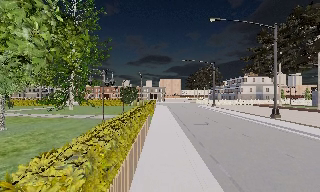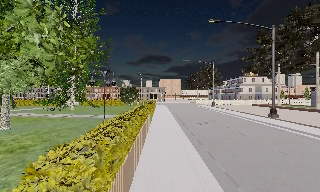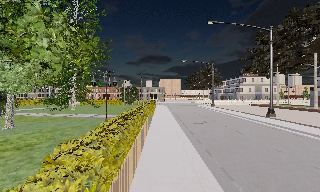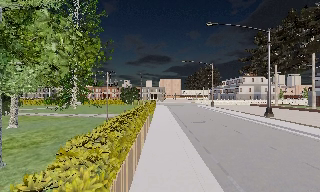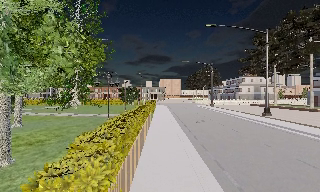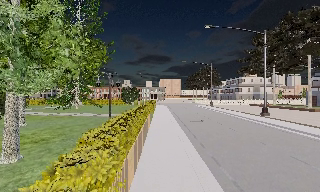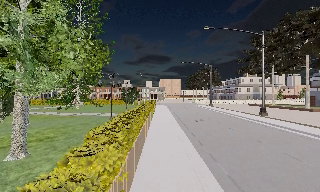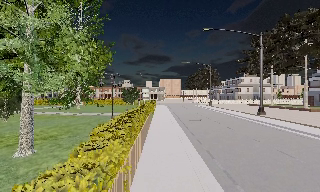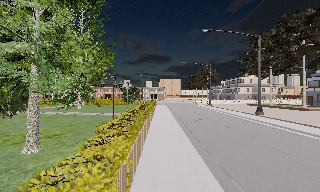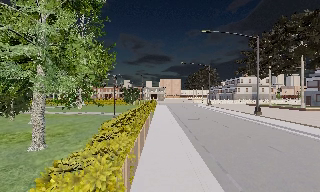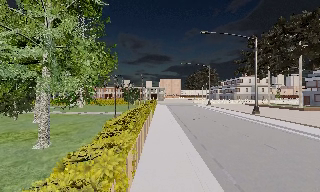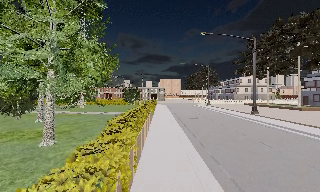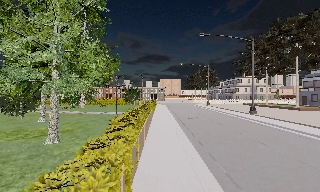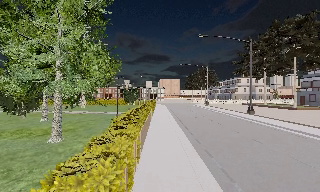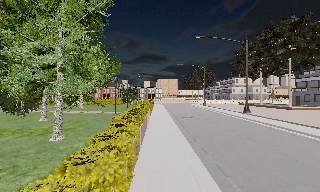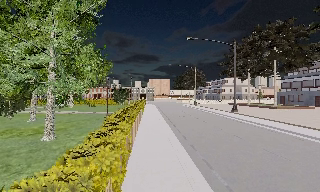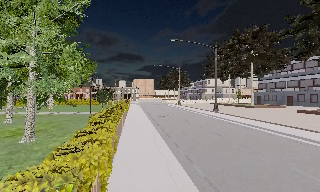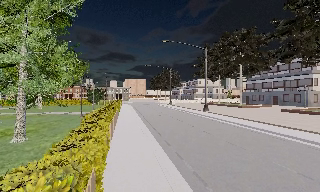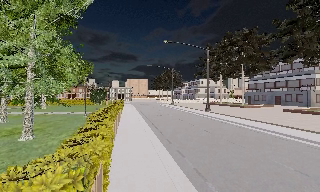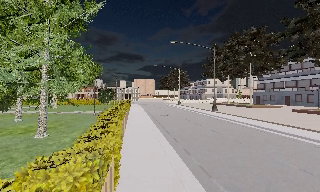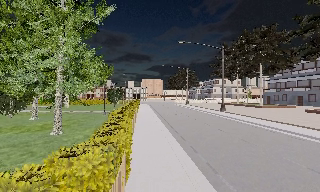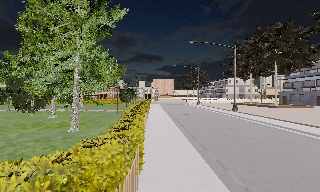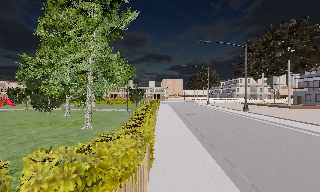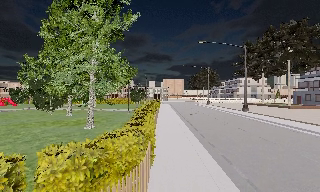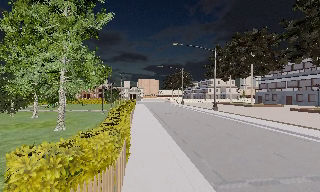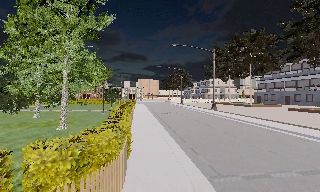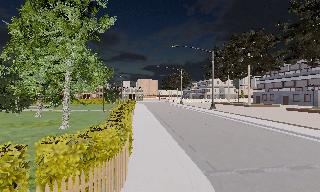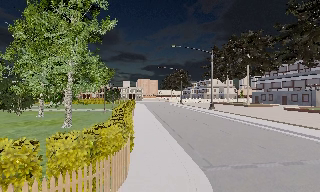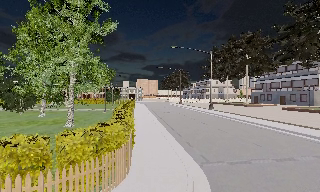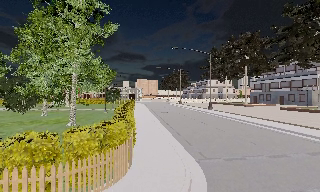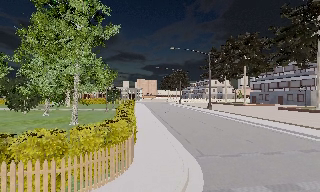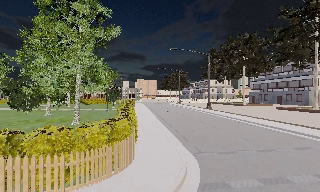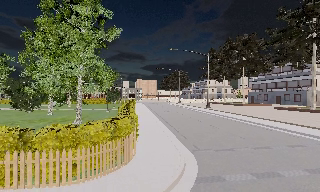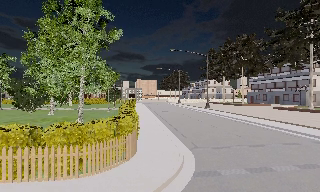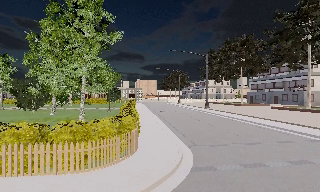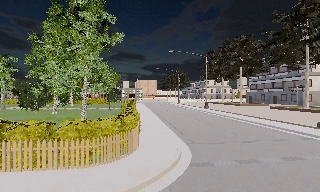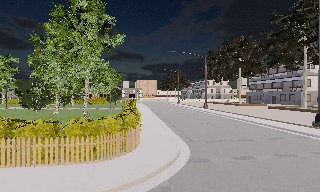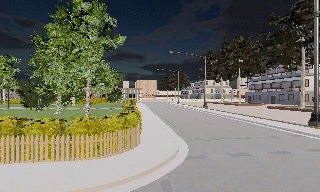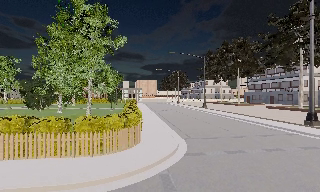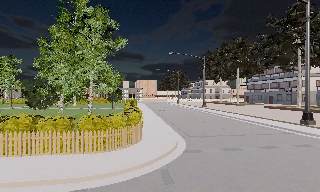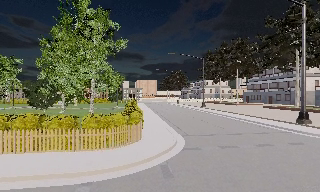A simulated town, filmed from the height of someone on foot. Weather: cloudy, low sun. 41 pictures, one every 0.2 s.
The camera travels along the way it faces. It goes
backward.
0.0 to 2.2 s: The camera travels backward, about 4 m, so what stands in front gets smaller.
2.2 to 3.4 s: The camera swings to its right by about 10 degrees, and the scene slides to the left. It travels backward, about 2 m, so what stands in front gets smaller.
3.4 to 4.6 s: The camera swings to its left by about 15 degrees, and the scene slides to the right. It travels backward, about 2 m, so what stands in front gets smaller.
4.6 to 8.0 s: The camera travels backward, about 6 m, so what stands in front gets smaller.
The film runs backward here.
